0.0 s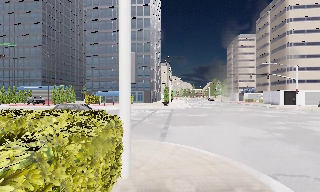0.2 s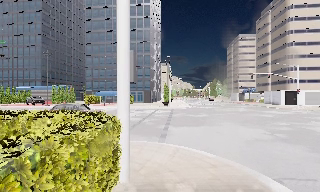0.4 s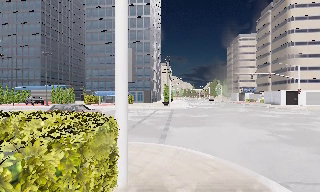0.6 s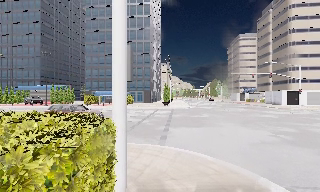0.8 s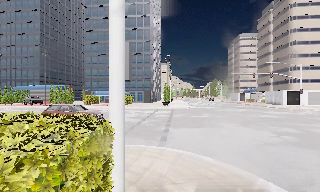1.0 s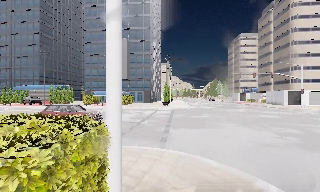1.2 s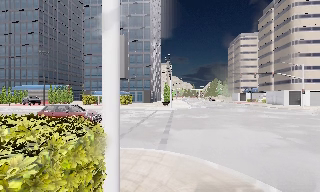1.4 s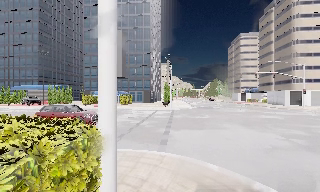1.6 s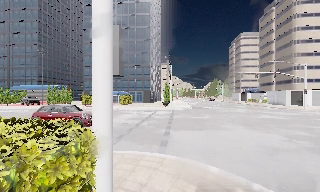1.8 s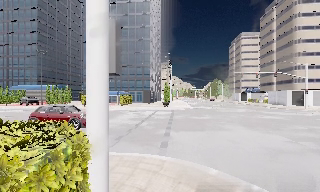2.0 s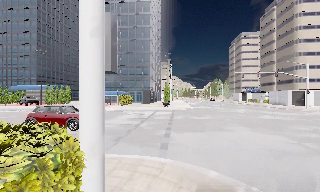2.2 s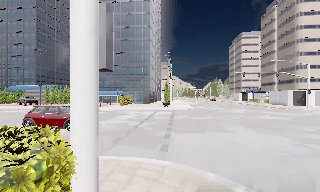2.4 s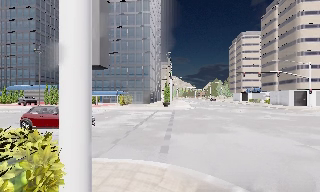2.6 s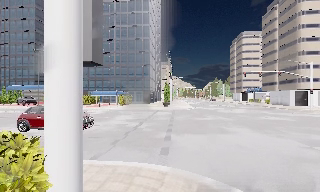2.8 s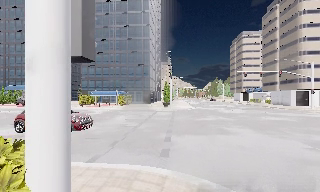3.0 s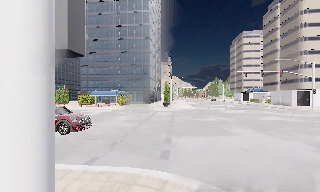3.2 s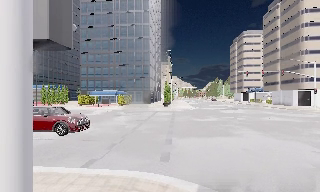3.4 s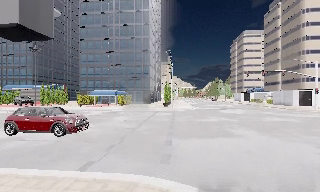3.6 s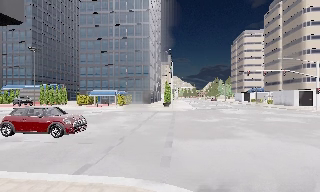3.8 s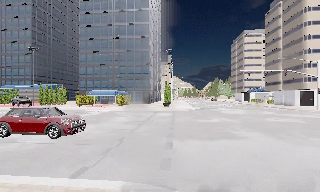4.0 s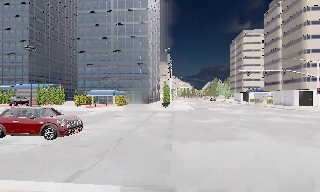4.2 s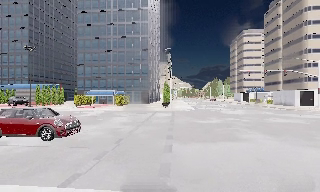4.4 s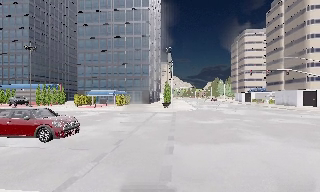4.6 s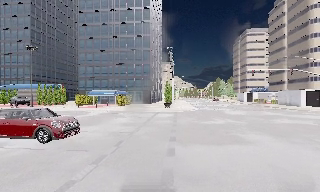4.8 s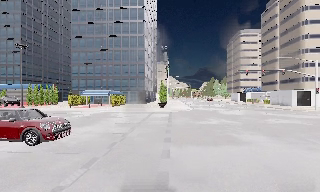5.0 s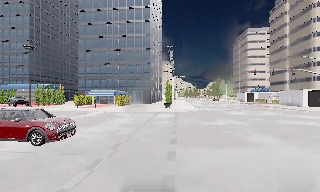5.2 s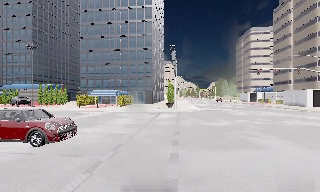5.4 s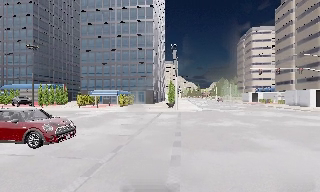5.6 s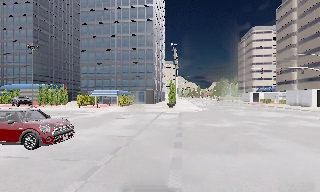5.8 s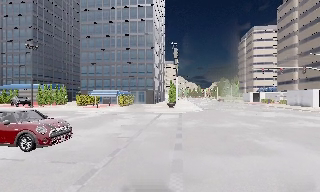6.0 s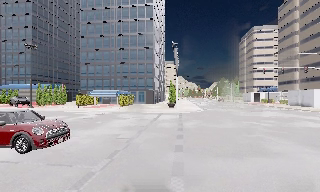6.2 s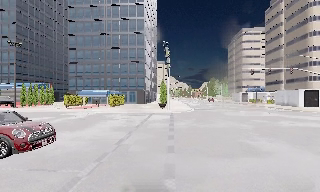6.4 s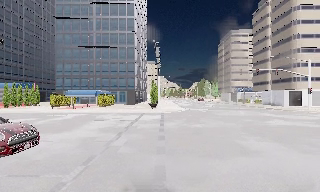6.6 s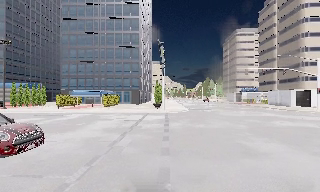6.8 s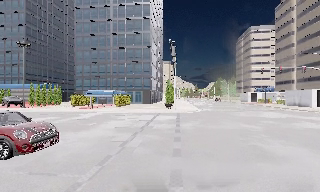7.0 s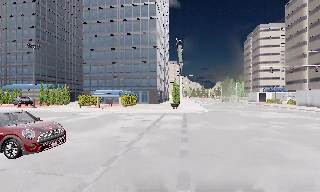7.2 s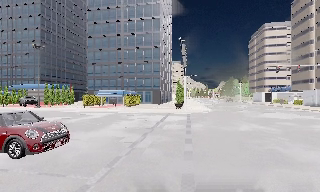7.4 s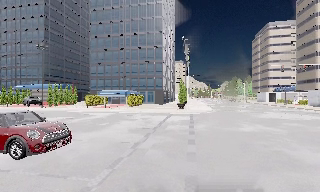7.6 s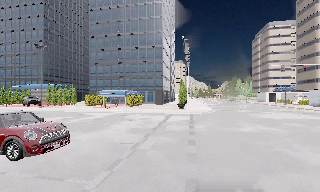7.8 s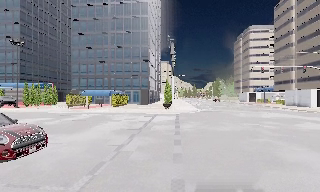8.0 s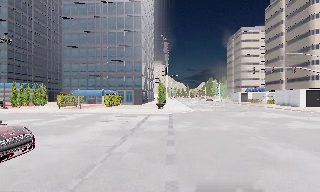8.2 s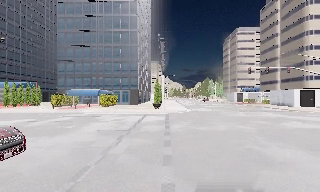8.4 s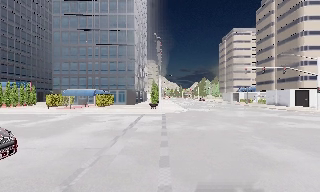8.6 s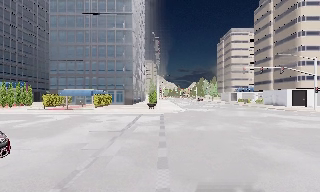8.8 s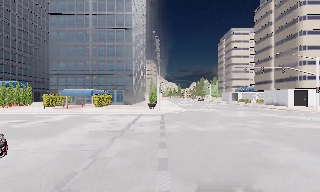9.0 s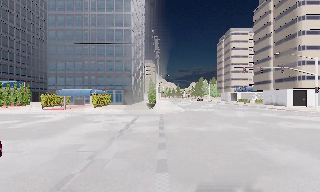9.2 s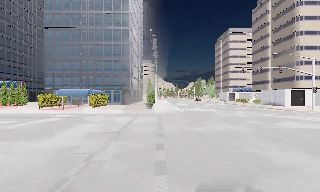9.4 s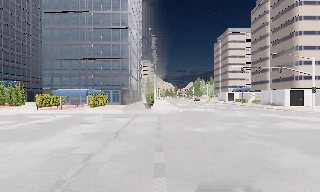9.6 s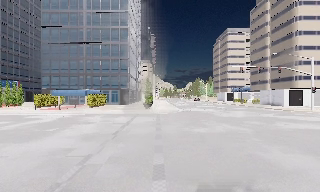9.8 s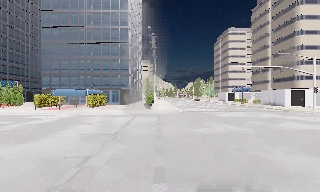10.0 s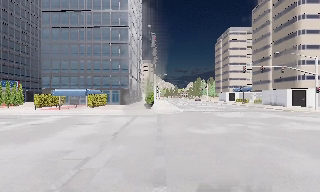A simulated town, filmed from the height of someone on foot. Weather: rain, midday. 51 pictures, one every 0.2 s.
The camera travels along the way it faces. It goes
forward.
0.0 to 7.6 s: The camera travels forward, about 7 m, so what stands in front looms larger.
7.6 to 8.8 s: The scene slides to the left, as the camera pans about 10 degrees to its right. It travels forward, about 1 m, so what stands in front looms larger.
8.8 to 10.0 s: The camera travels forward, about 1 m, so what stands in front looms larger.
The film runs forward here.
